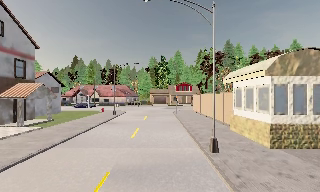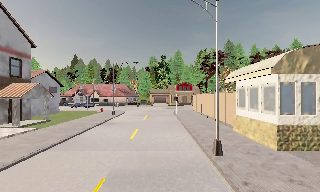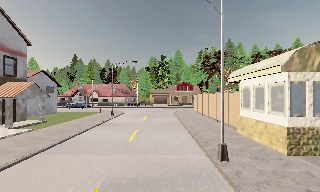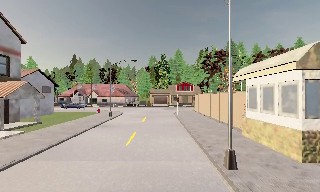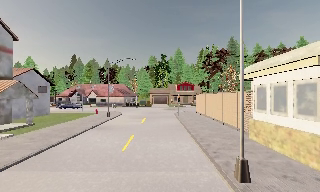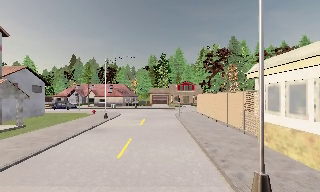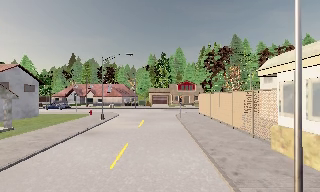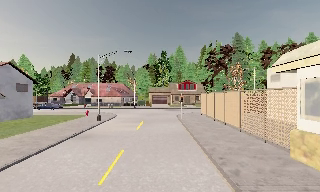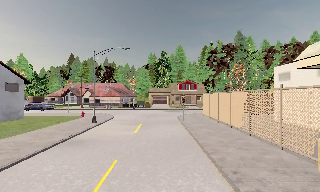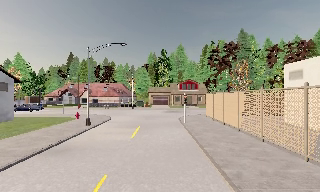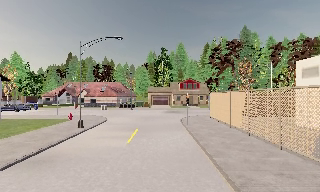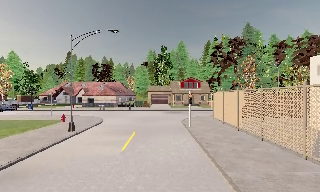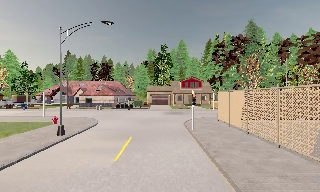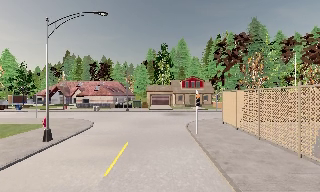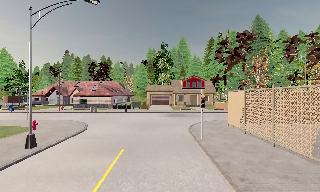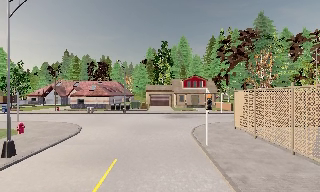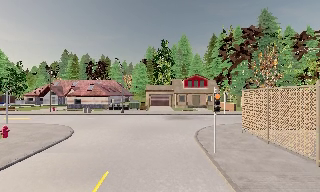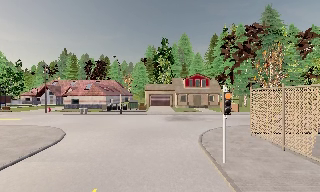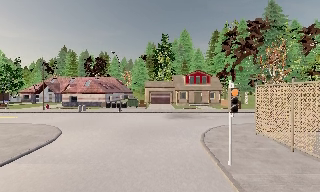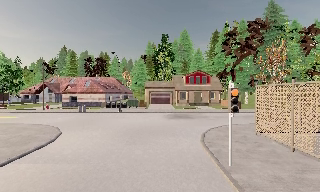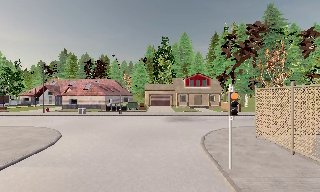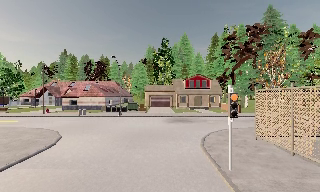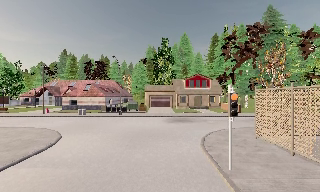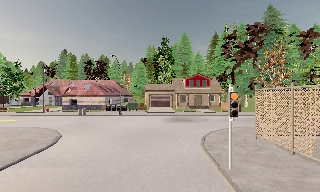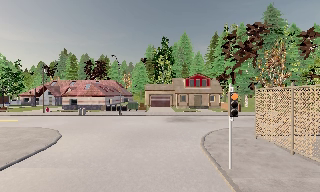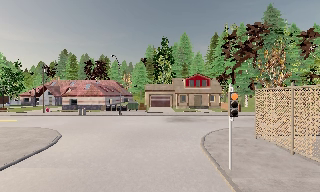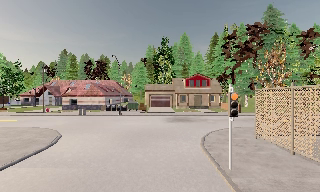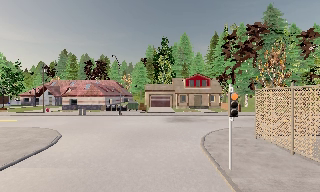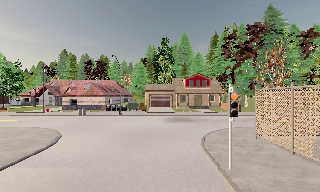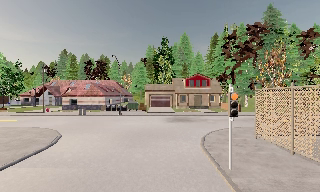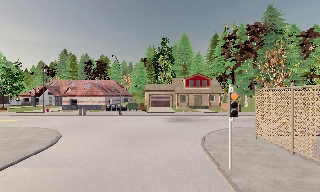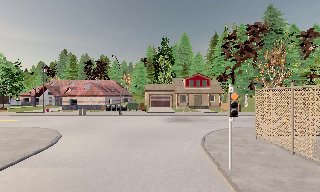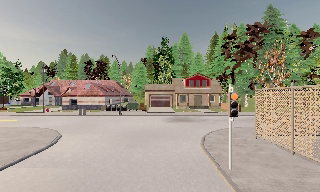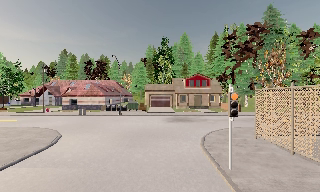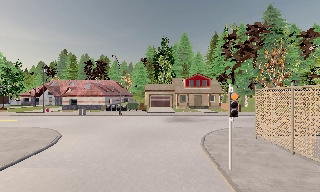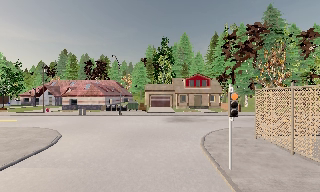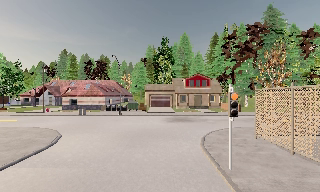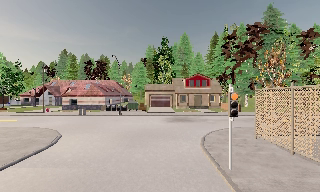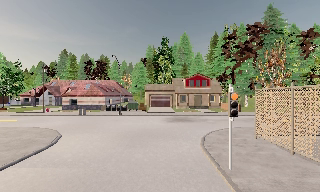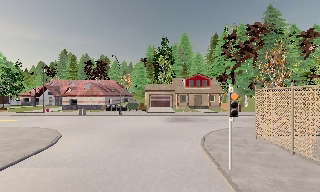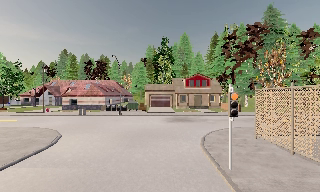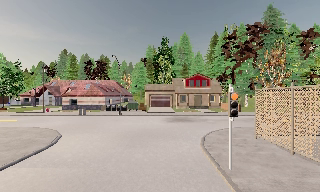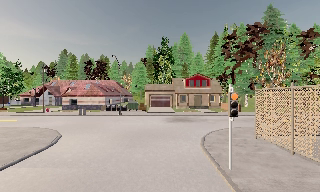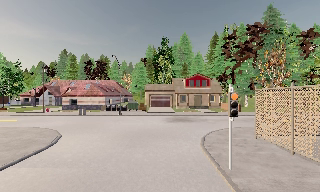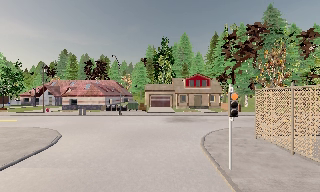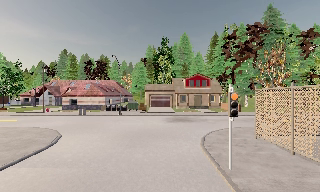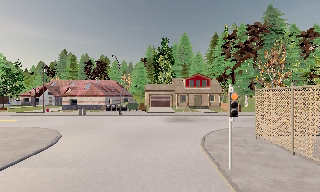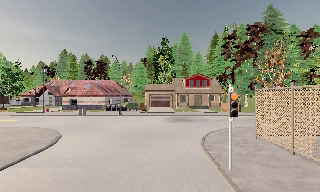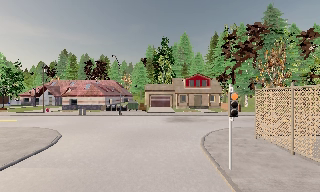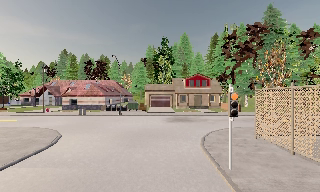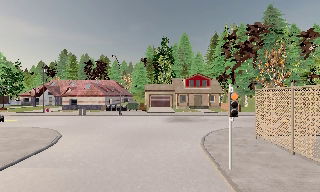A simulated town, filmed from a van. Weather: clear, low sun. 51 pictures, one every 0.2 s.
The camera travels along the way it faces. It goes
forward.
0.0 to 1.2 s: The camera travels forward, about 5 m, so what stands in front looms larger. It gains speed.
1.2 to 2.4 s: The camera travels forward, about 8 m, so what stands in front looms larger.
2.4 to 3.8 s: The camera travels forward, about 7 m, so what stands in front looms larger. It loses speed.
3.8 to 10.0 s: The camera keeps its place and its aim.
The film runs forward here.
